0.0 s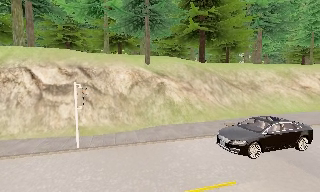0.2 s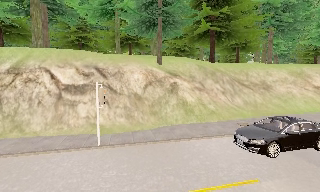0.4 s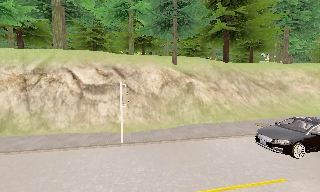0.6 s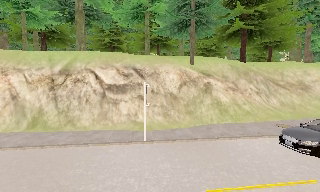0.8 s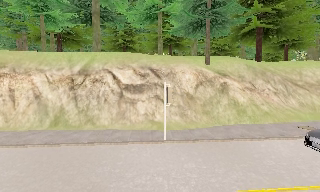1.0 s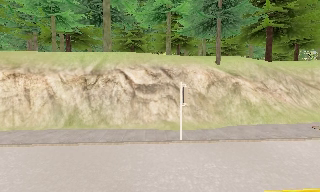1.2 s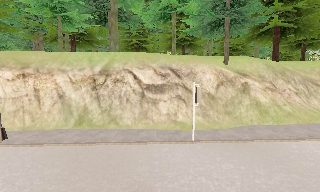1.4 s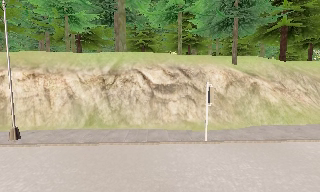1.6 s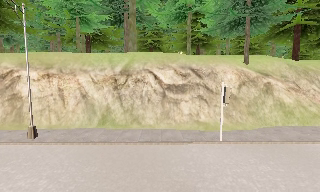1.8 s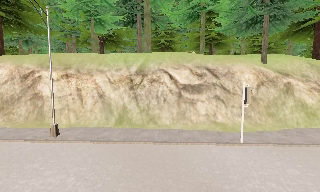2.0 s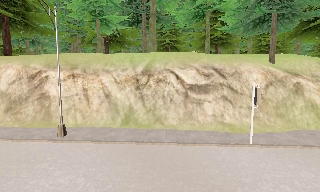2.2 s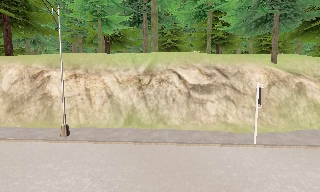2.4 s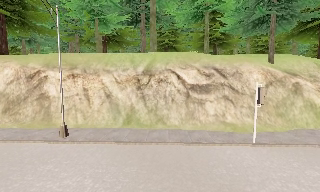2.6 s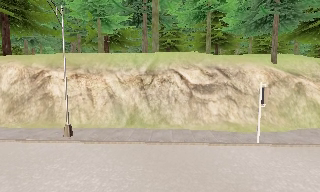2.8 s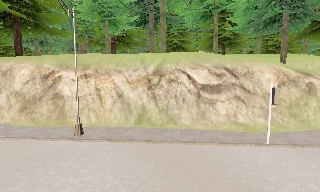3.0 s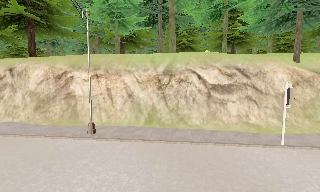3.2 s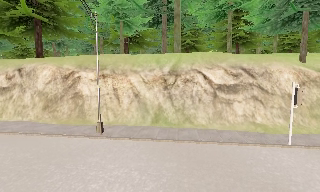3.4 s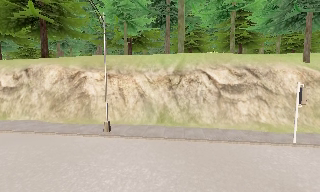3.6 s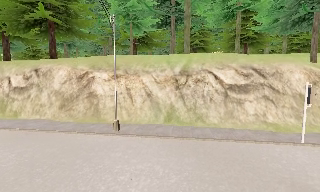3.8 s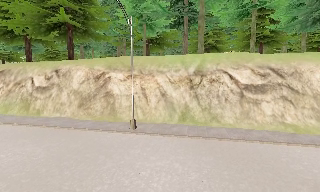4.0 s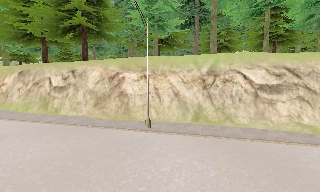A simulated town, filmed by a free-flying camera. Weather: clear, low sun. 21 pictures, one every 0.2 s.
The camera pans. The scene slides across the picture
to the right.
The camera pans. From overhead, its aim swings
counterclockwise.
0.0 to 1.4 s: The camera pans to its left, which is counterclockwise from overhead, by about 15 degrees. It travels to its left, about 4.5 m, so close, fixed things drift to the right.
1.4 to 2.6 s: The camera travels to its left, about 2 m, so close, fixed things drift to the right. It loses speed.
2.6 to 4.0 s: The scene slides to the right, as the camera pans about 10 degrees to its left. It travels to its left and backward, about 2.5 m, so close, fixed things drift to the right. It gains speed.
The film runs backward here.
